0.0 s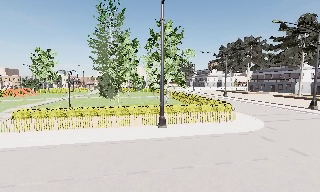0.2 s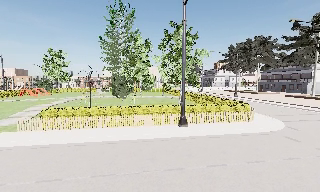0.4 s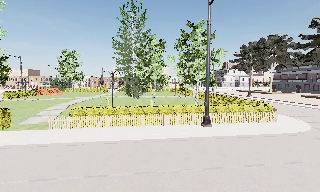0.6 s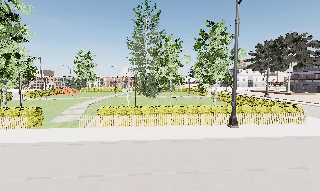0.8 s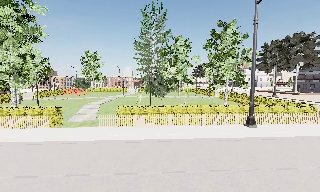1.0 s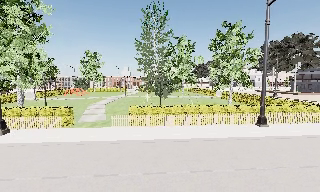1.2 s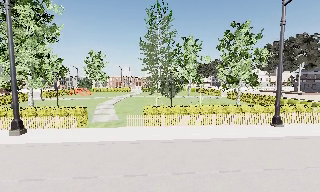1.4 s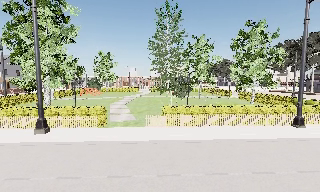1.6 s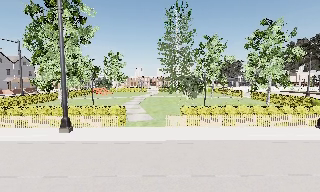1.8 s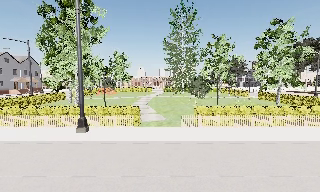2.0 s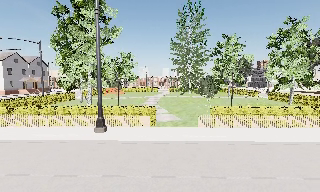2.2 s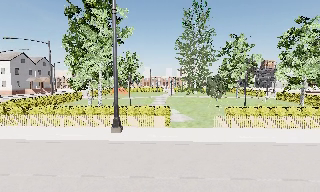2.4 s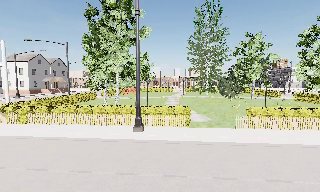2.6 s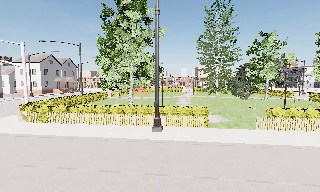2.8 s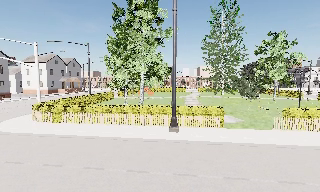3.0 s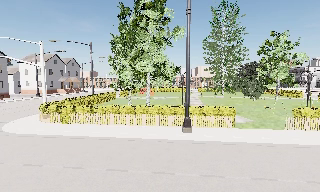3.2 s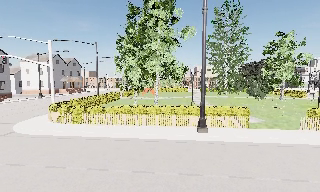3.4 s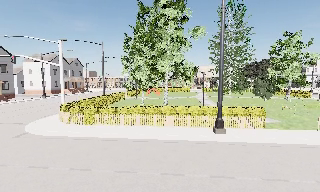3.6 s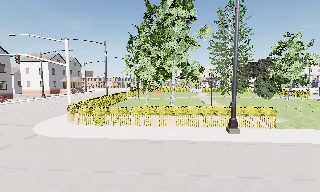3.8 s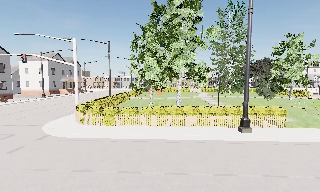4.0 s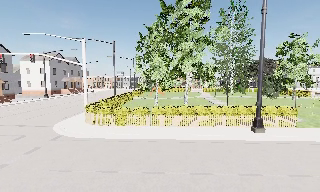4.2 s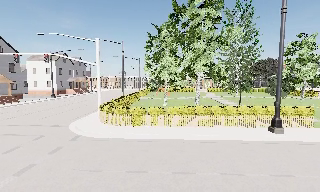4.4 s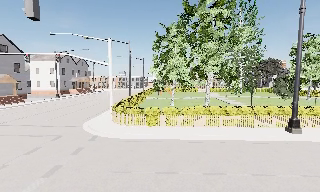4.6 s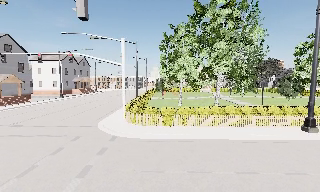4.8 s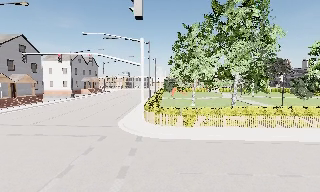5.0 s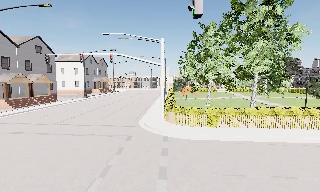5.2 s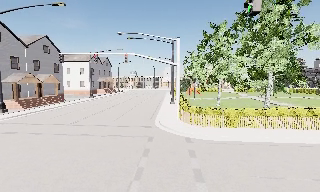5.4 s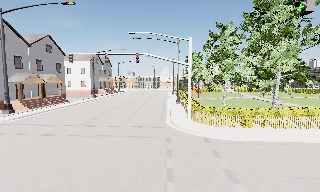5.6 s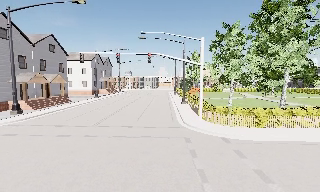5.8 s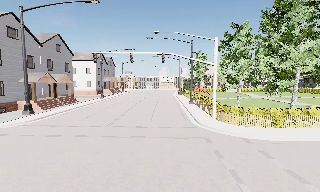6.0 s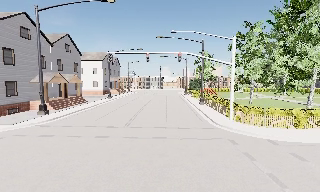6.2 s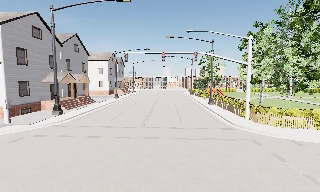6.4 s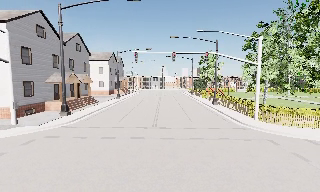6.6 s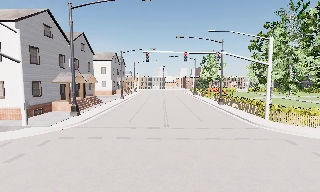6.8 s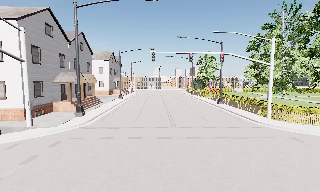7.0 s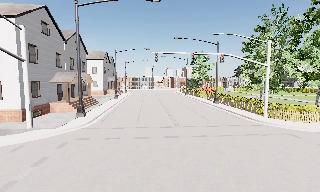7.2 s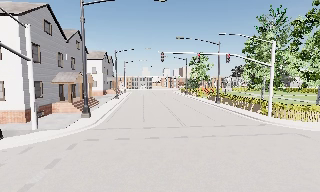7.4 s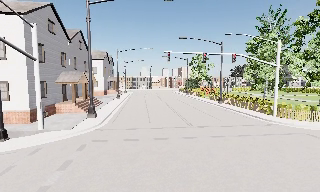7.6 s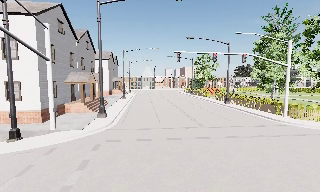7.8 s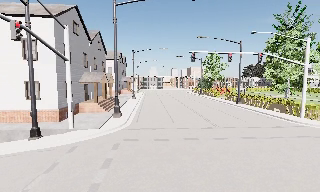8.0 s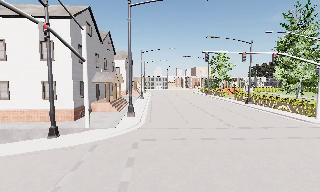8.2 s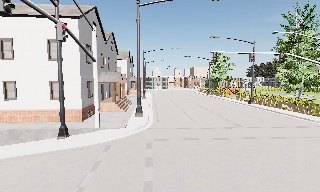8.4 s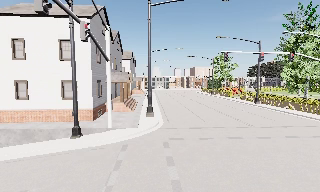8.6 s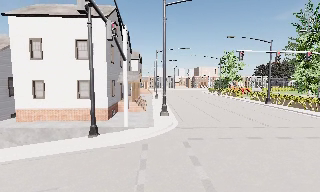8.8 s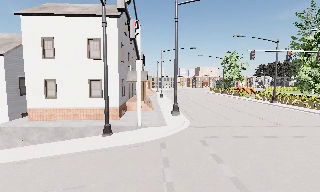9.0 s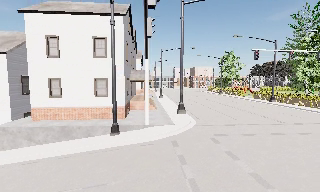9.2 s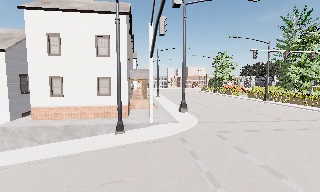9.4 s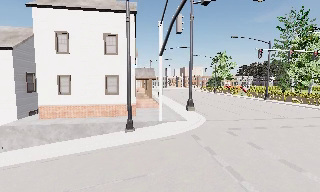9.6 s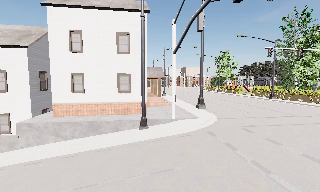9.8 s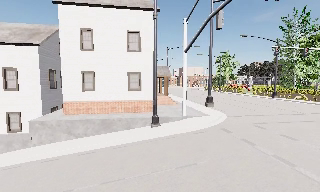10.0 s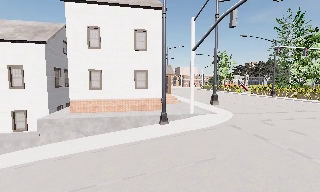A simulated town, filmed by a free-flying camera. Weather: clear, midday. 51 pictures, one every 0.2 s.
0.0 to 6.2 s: The camera pans to its left, which is counterclockwise from overhead, by about 15 degrees. It travels to its left, about 40 m, so close, fixed things drift to the right.
6.2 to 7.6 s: The camera travels to its left, about 7 m, so close, fixed things drift to the right. It loses speed.
7.6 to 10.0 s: The camera travels to its left, about 12 m, so close, fixed things drift to the right.
The film runs backward here.
